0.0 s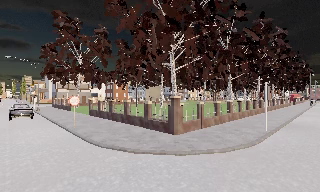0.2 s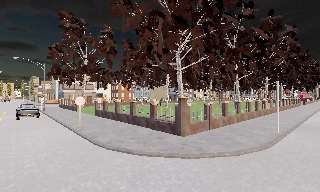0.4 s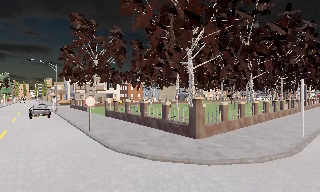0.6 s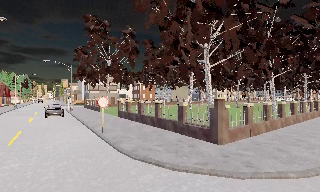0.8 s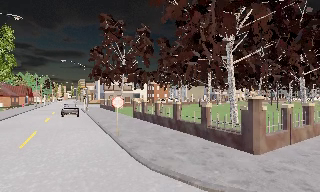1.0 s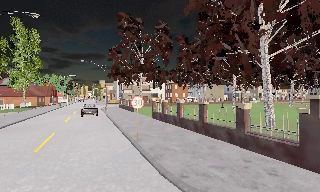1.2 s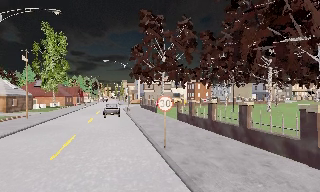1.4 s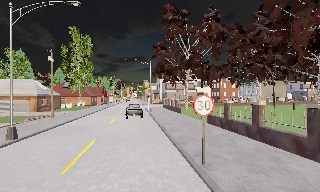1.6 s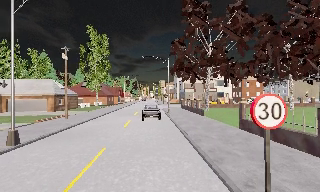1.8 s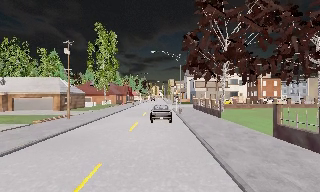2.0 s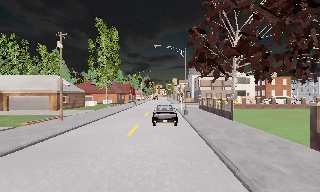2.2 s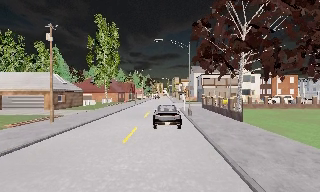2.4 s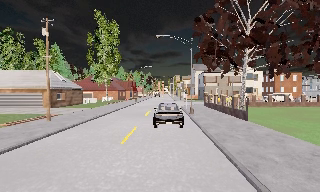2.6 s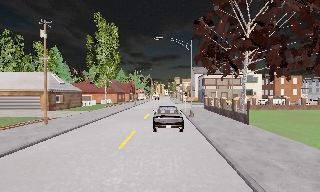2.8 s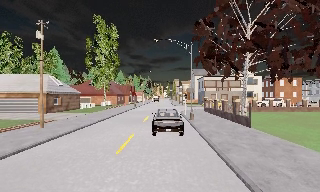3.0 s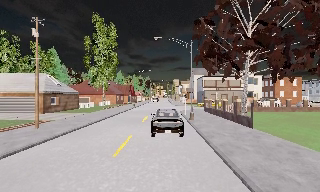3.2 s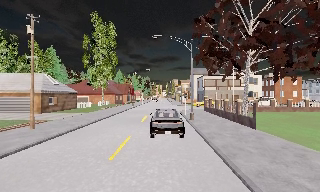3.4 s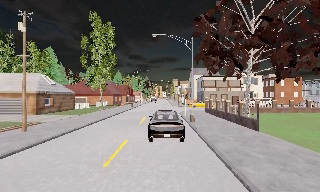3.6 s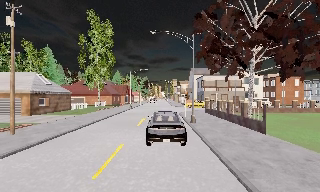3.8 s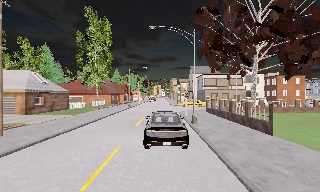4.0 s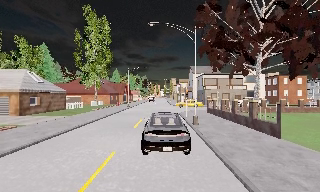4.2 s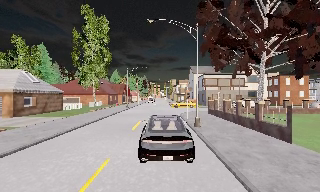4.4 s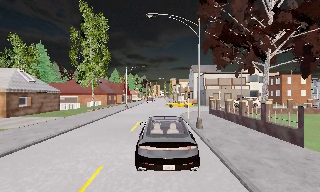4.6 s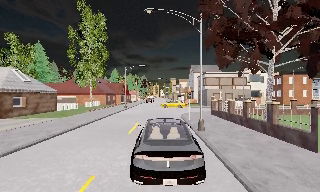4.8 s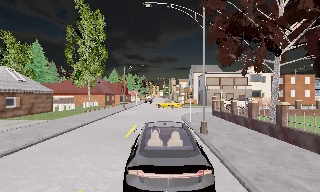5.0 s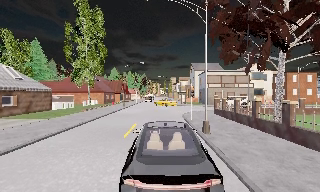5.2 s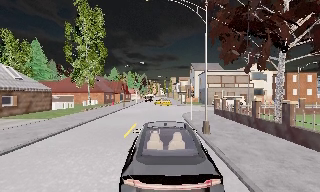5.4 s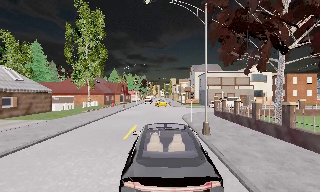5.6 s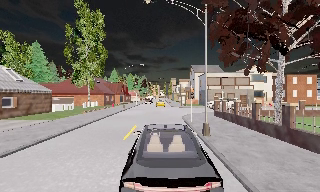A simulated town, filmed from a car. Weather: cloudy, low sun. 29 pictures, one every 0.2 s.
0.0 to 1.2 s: The camera swings to its left by about 25 degrees, and the scene slides to the right. It travels forward, about 5 m, so what stands in front looms larger. It gains speed.
1.2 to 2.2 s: The camera swings to its left by about 20 degrees, and the scene slides to the right. It travels forward, about 9 m, so what stands in front looms larger.
2.2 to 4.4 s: The camera travels forward, about 6 m, so what stands in front looms larger. It gains speed.
4.4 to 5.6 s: The camera travels forward, about 1.5 m, so what stands in front looms larger. It loses speed.
The film runs forward here.
